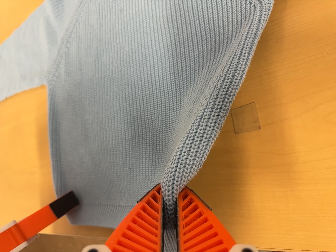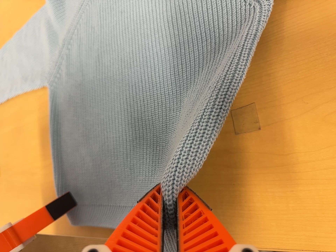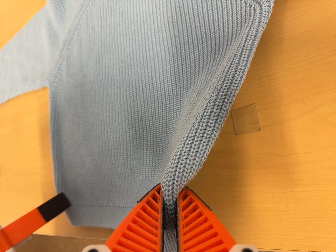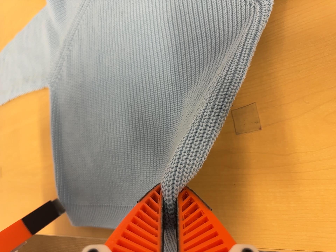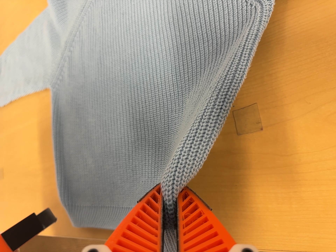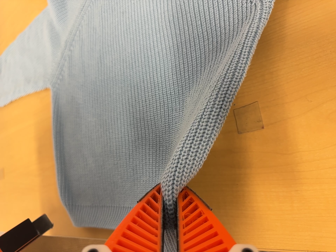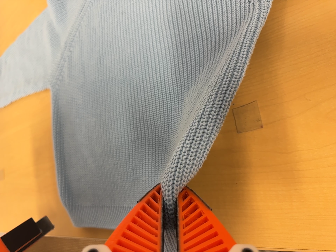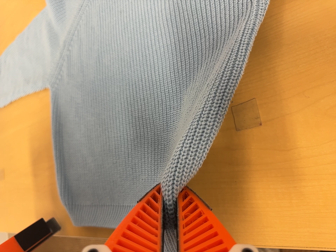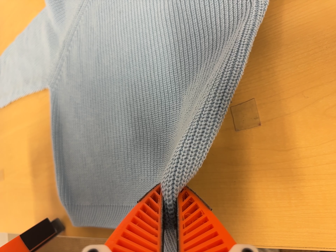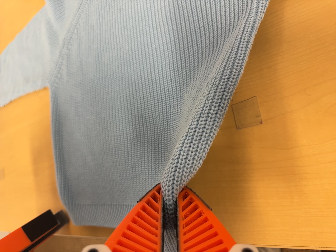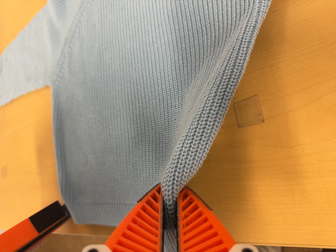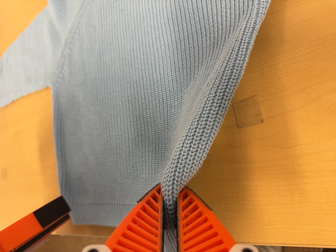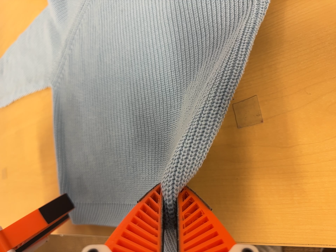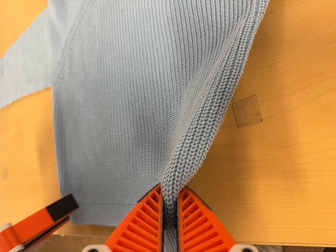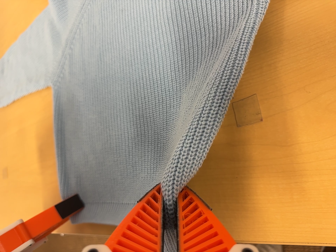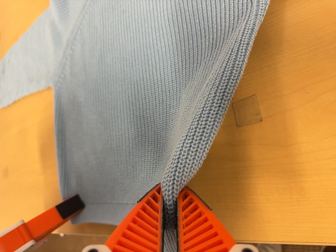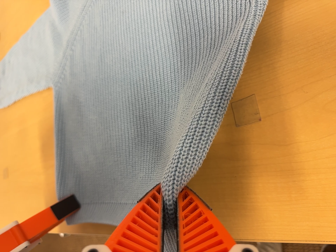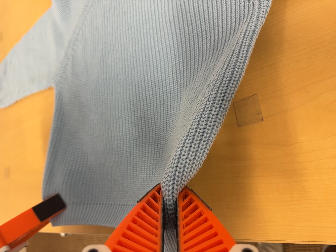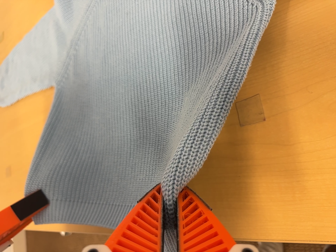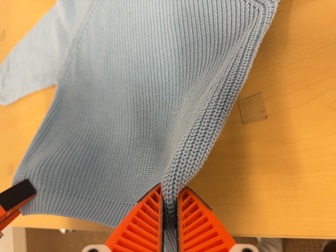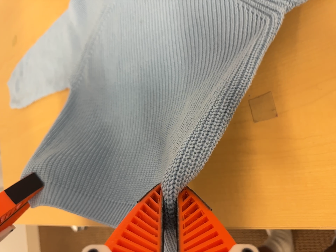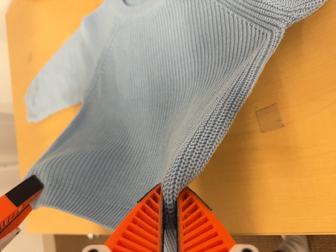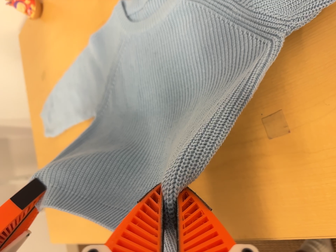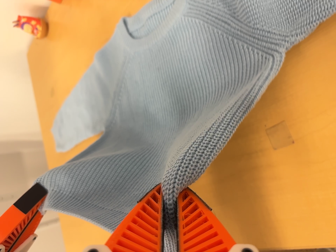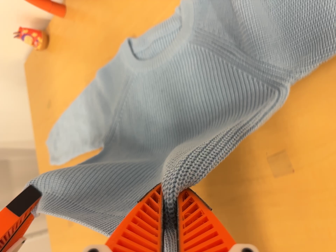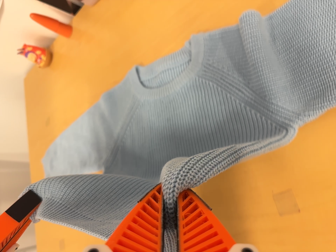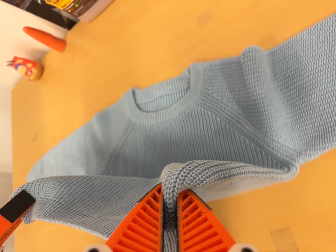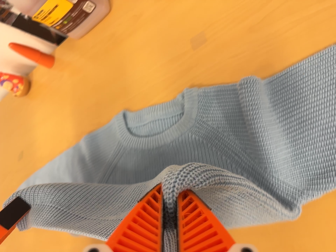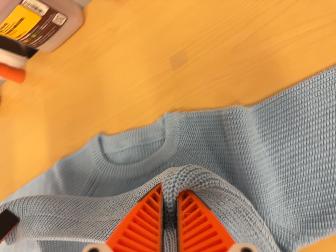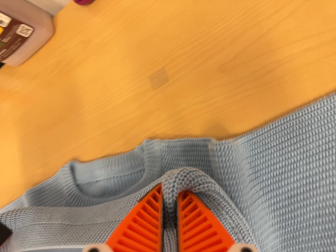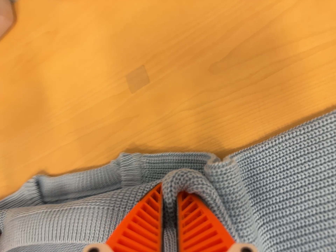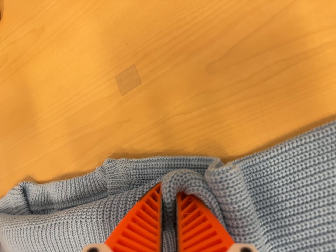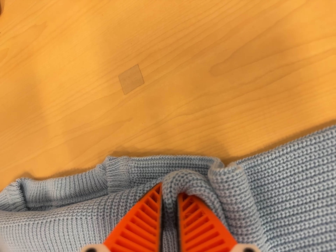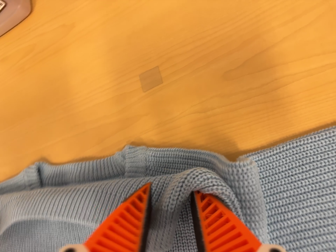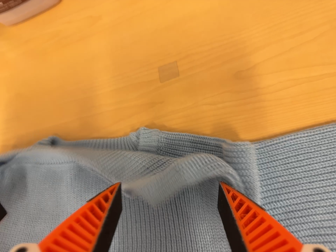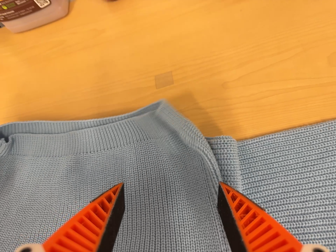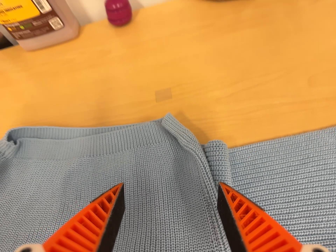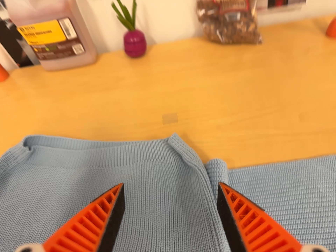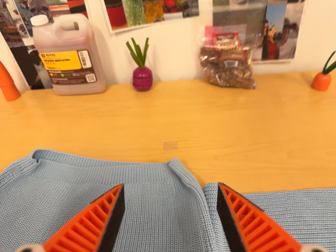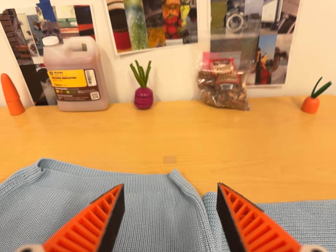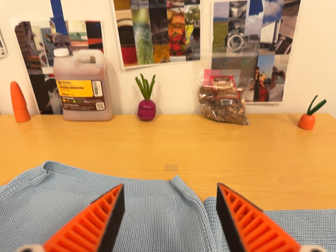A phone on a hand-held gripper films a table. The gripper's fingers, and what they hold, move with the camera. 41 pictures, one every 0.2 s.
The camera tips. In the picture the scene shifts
downward.
0.0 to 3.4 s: The camera keeps its place and its aim.
3.4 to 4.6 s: The camera travels backward, about 7 cm, so what stands in front gets smaller. It rolls about its line of sight by about 10 degrees, and the scene rotates counterclockwise.
4.6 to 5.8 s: The scene slides to the left, as the camera pans about 15 degrees to its right. It travels toward the top of its view and forward, about 22 cm, so close, fixed things drift downward. Its aim tips toward the top of its view by about 10 degrees, and the scene shifts downward.
5.8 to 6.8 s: The camera travels to its left, about 5 cm. It rolls about its line of sight by about 10 degrees, and the scene rotates clockwise.
6.8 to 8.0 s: The camera pans to its right by about 10 degrees. It travels backward, toward the bottom of its view and to its left, about 24 cm. Its aim tips toward the top of its view by about 40 degrees. It rolls about its line of sight by about 20 degrees, and the scene rotates clockwise.
The film runs forward here.
